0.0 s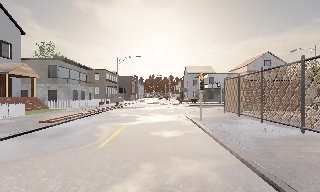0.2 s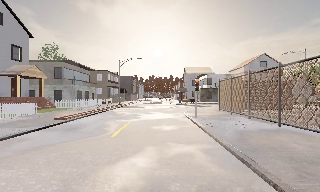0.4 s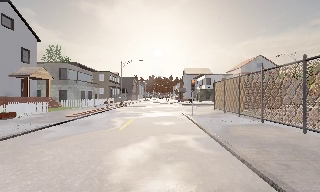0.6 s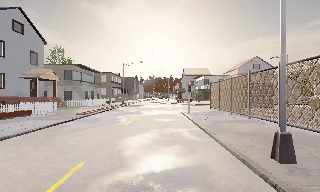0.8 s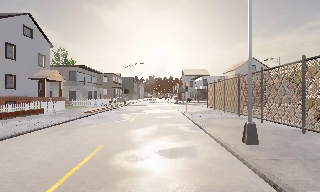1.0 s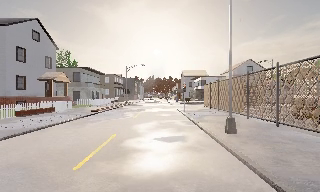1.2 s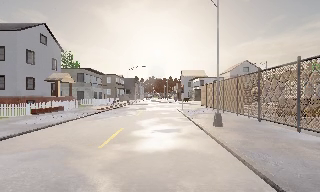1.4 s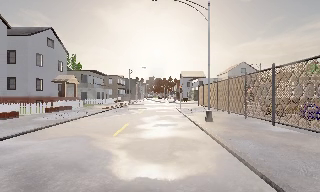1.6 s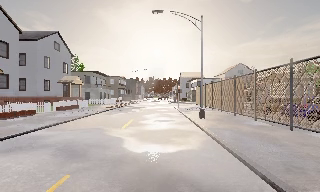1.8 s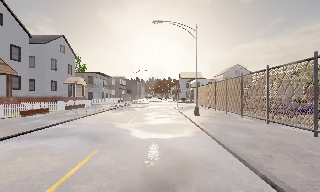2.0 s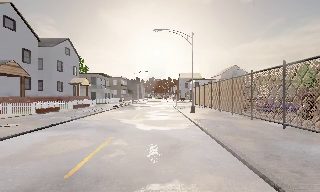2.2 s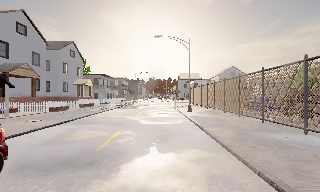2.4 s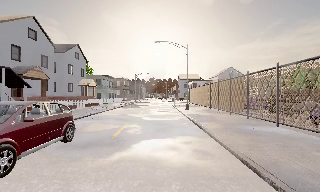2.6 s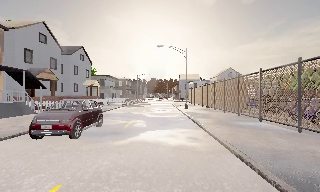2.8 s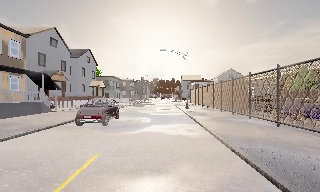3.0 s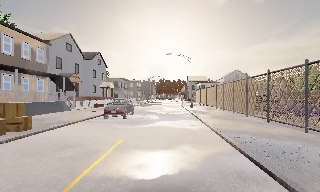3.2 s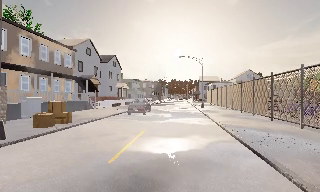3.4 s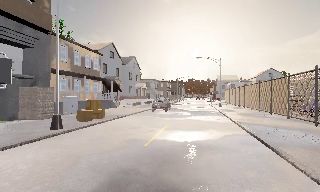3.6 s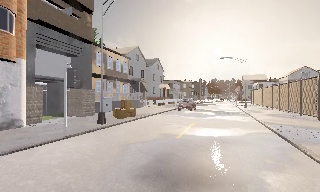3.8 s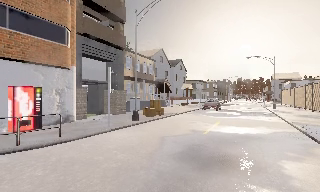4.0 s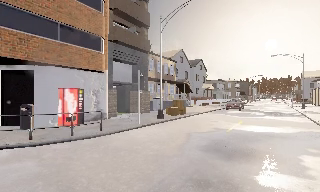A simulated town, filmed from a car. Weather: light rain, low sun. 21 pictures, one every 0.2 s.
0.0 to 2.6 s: The camera travels backward, about 20 m, so what stands in front gets smaller.
2.6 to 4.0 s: The camera swings to its left by about 35 degrees, and the scene slides to the right. It travels backward, about 9 m. It loses speed.
The film runs backward here.
